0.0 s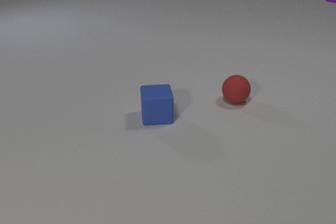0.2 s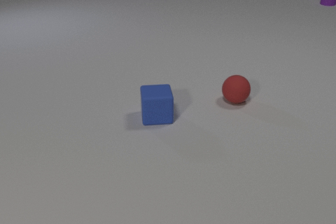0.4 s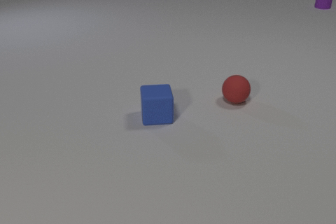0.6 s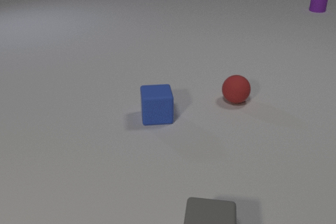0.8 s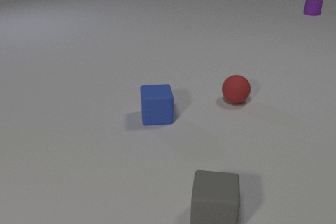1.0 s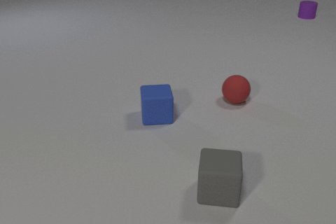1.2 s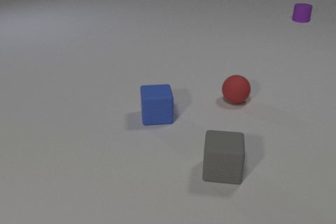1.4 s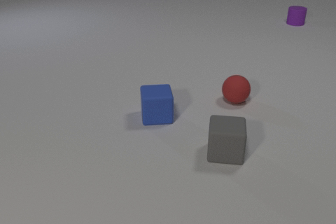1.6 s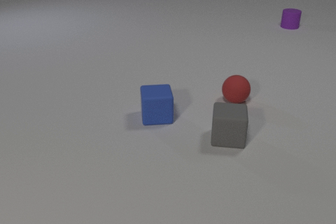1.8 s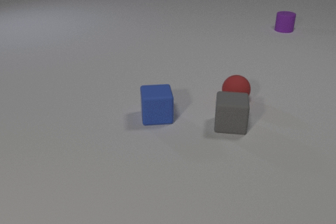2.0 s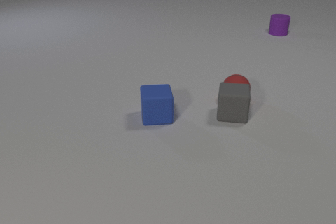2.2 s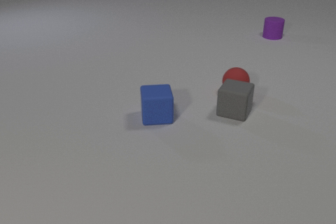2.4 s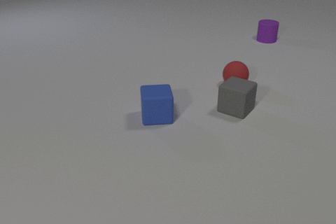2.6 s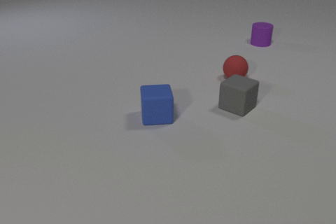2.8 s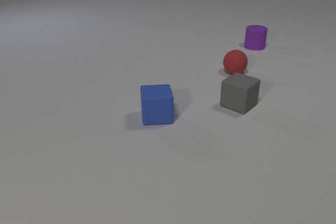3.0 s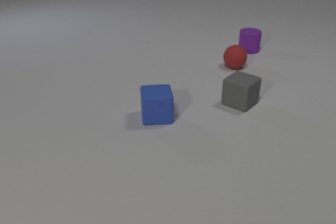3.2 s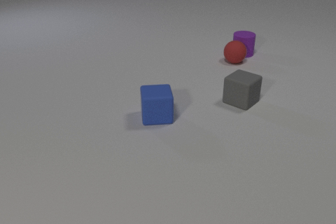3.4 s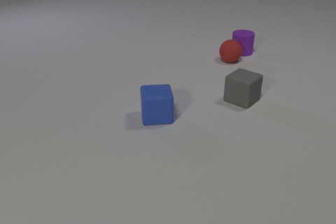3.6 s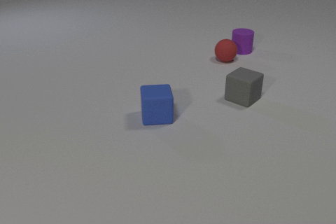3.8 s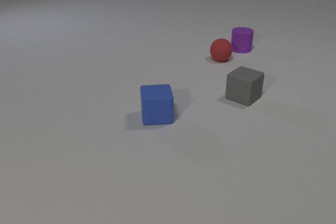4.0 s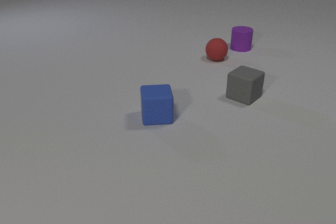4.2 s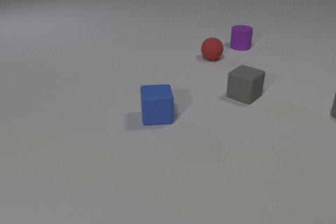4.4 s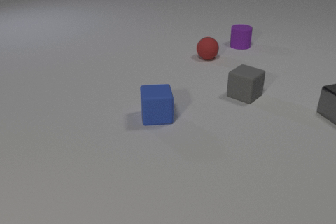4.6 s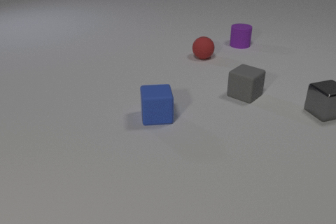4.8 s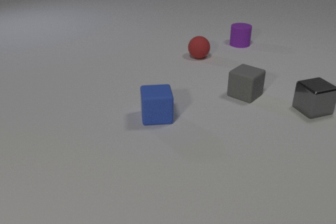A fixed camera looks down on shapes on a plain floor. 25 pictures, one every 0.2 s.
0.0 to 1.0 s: The gray rubber cube comes in at the bottom edge, slides away from the camera. The purple rubber cylinder slides toward the camera.
1.0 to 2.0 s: The gray rubber cube slides away from the camera. The purple rubber cylinder slides toward the camera and to the left. The gray rubber cube and the red rubber sphere collide.
2.0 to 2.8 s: The gray rubber cube slides away from the camera, spins clockwise seen from above by about 30 degrees, its near face sliding to the left. The red rubber sphere rolls away from the camera. The purple rubber cylinder slides toward the camera and to the left.
2.8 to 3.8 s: The gray rubber cube slides away from the camera. The red rubber sphere rolls away from the camera and to the left. The purple rubber cylinder slides to the left and toward the camera. The red rubber sphere and the purple rubber cylinder collide.
3.8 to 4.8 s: The gray rubber cube slides away from the camera. The red rubber sphere rolls to the left. The purple rubber cylinder slides away from the camera. The gray metal cube comes in at the right edge, slides to the left.
What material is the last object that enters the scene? metal.
Are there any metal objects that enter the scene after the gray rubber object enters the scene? yes.
What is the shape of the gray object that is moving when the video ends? cube.
